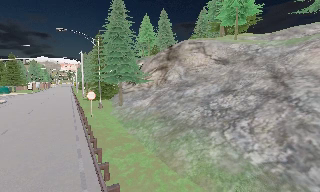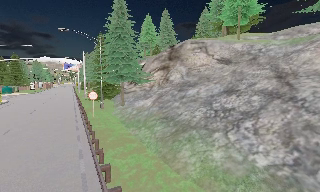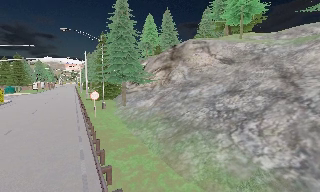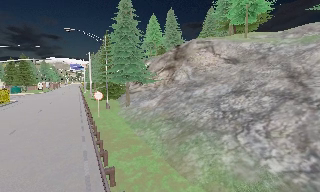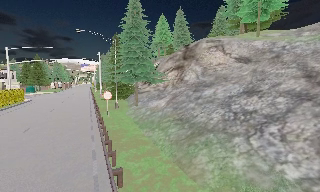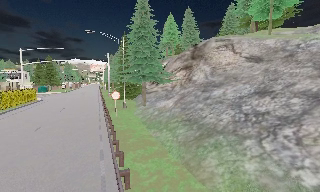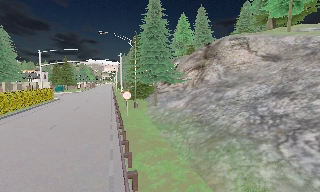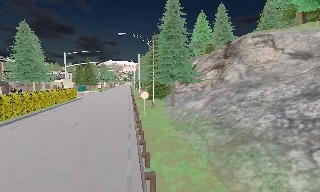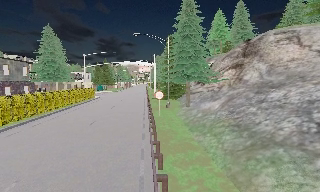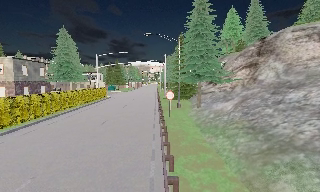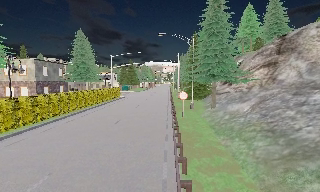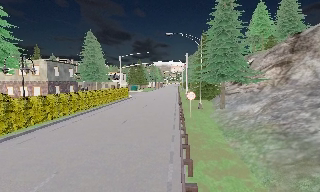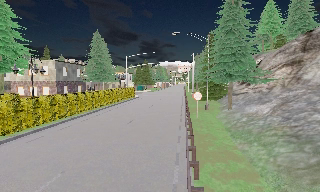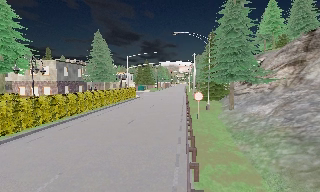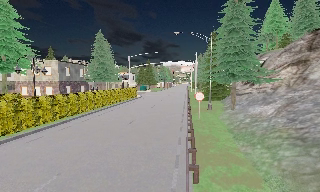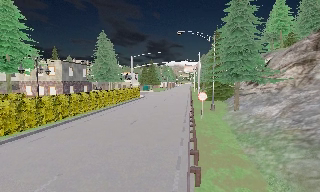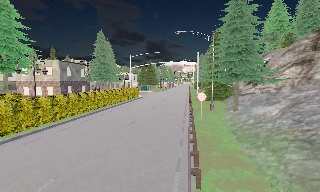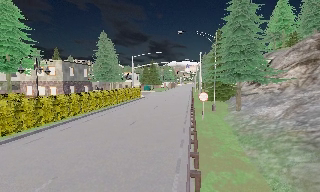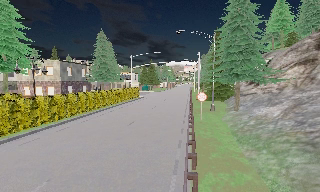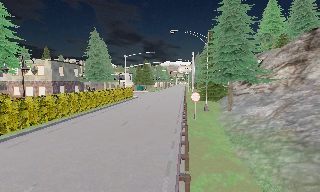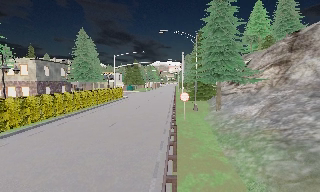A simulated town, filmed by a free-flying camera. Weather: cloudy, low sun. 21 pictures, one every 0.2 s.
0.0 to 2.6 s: The camera swings to its left by about 40 degrees, and the scene slides to the right. It travels forward, about 1.5 m.
2.6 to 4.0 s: The camera travels forward, about 1 m, so what stands in front looms larger.
The film runs forward here.
